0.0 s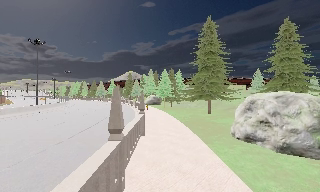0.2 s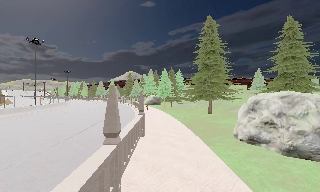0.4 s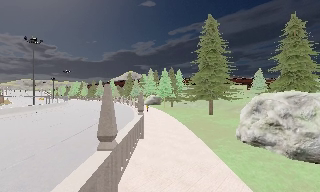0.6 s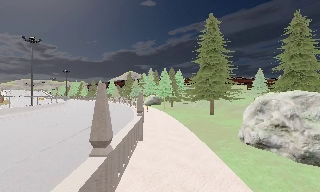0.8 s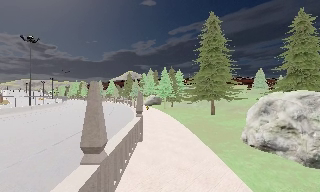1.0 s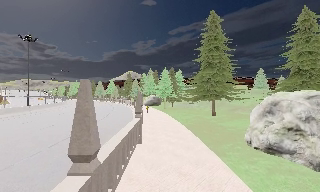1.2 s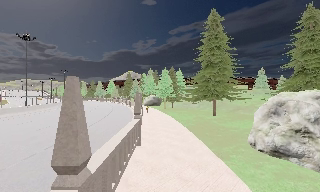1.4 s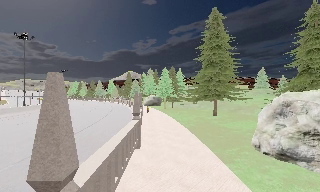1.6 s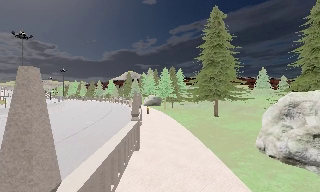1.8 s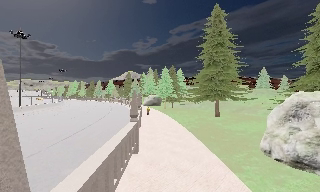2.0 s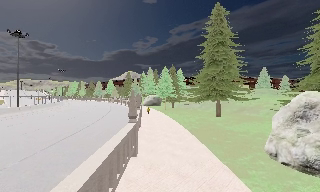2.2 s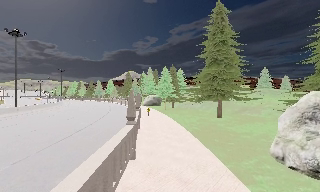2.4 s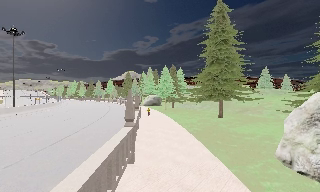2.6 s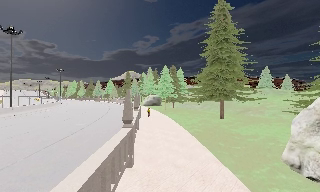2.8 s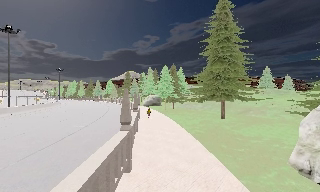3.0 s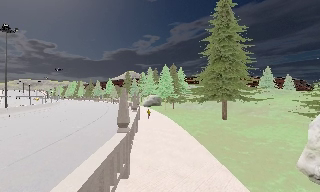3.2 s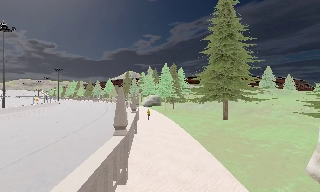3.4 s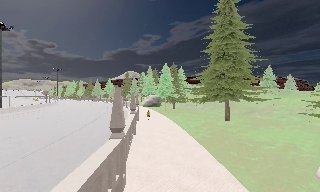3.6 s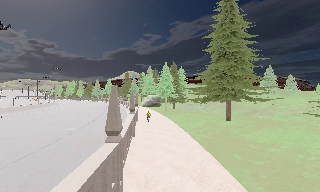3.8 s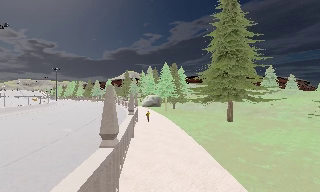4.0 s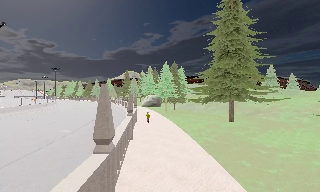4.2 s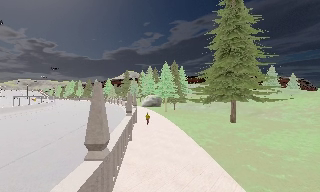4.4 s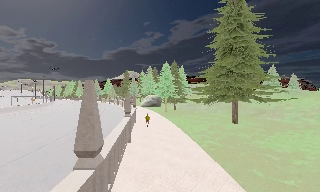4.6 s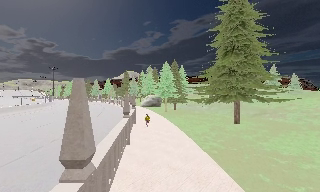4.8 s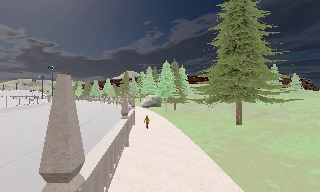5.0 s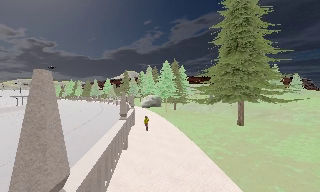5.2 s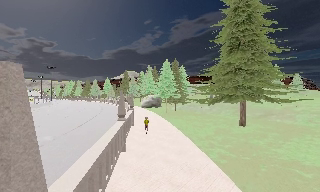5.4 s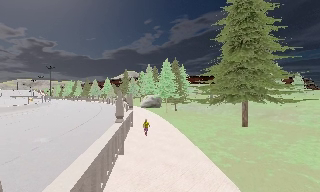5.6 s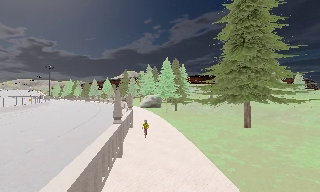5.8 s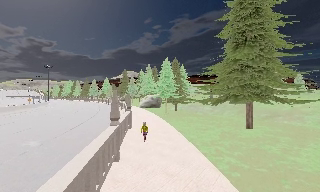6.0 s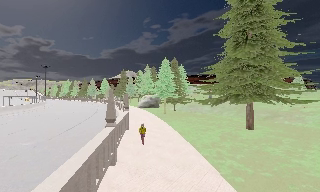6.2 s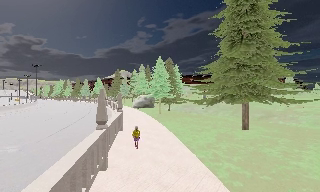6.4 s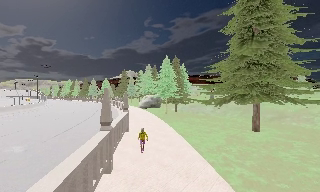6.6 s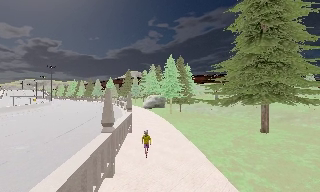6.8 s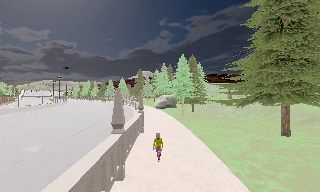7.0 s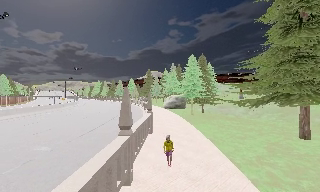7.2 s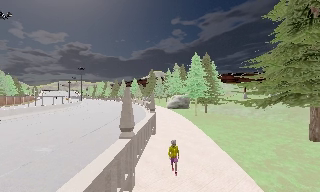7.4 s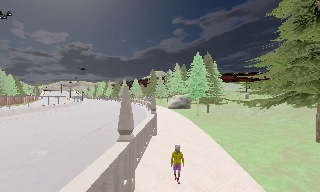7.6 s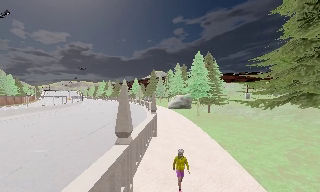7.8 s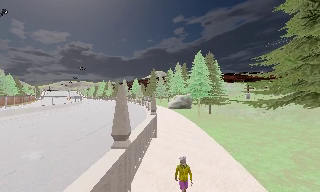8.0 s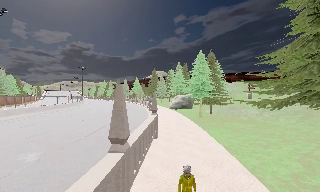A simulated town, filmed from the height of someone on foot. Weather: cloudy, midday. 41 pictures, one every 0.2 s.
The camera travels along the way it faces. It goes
forward.
0.0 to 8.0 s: The camera swings to its left by about 10 degrees, and the scene slides to the right. It travels forward, about 13 m, so what stands in front looms larger.
The film runs forward here.
